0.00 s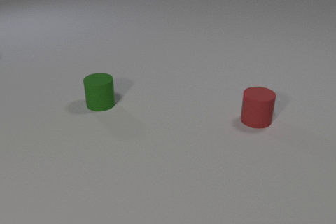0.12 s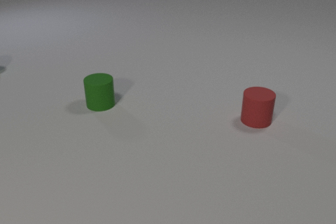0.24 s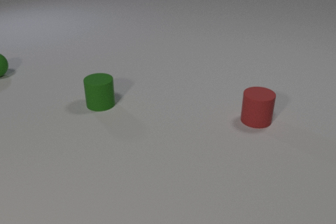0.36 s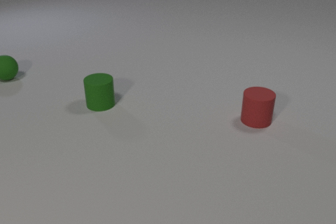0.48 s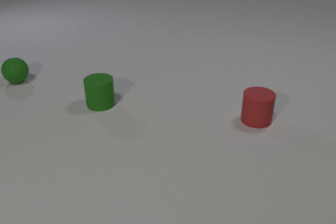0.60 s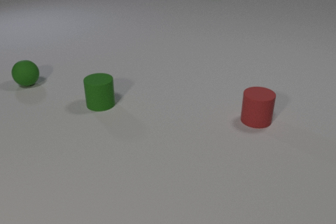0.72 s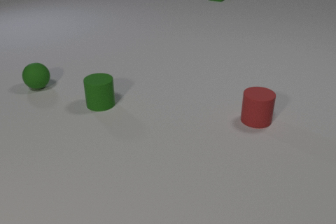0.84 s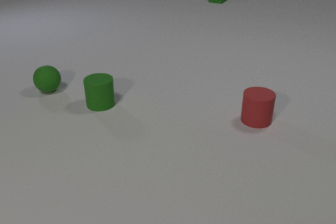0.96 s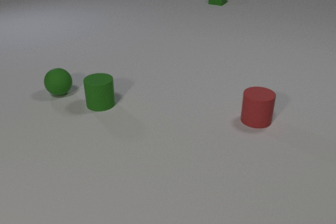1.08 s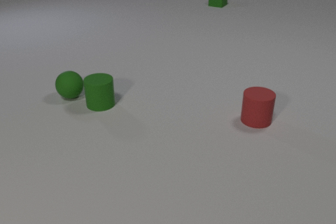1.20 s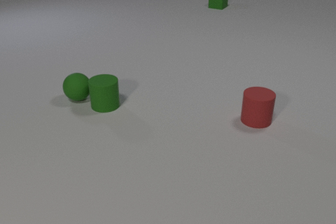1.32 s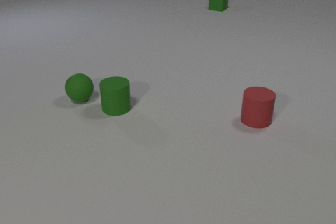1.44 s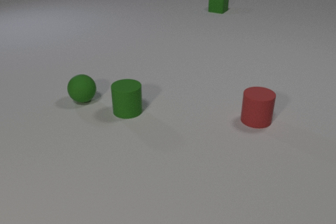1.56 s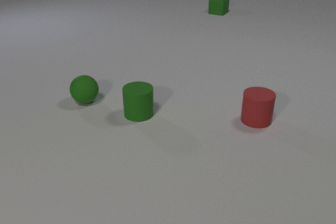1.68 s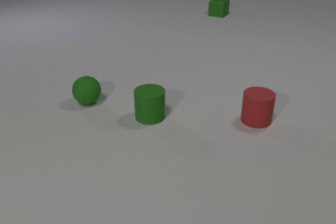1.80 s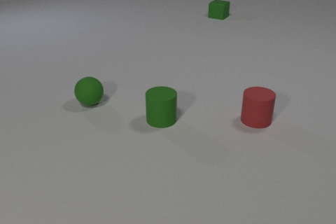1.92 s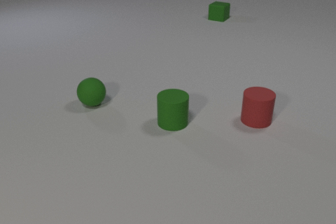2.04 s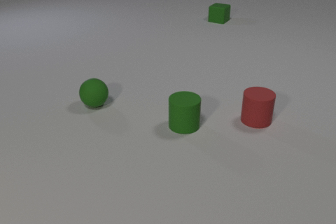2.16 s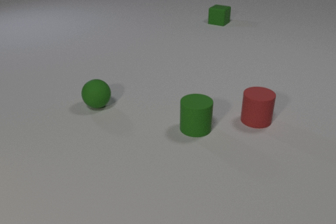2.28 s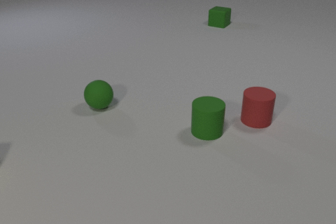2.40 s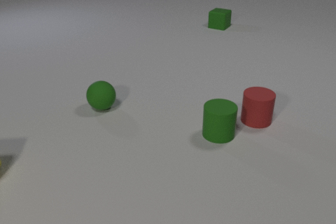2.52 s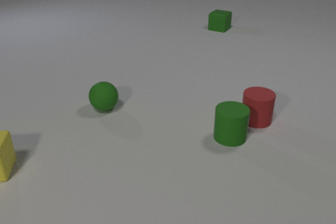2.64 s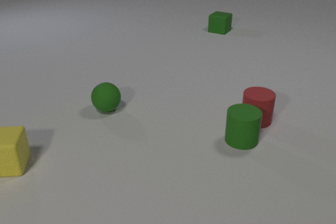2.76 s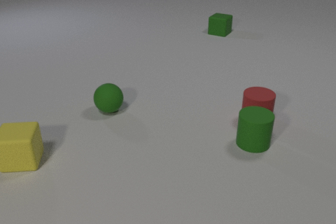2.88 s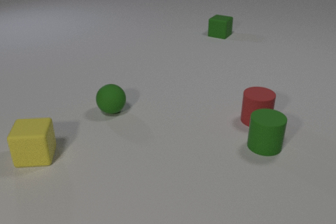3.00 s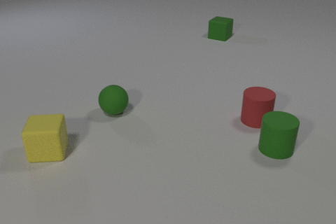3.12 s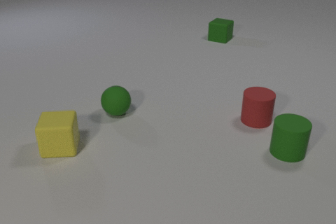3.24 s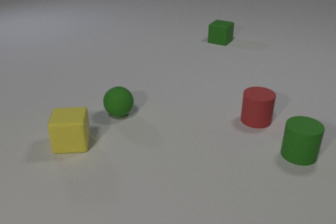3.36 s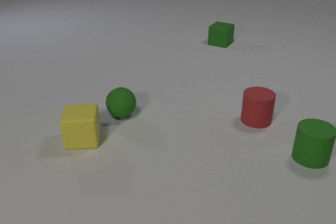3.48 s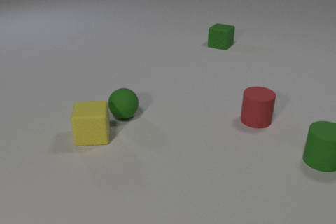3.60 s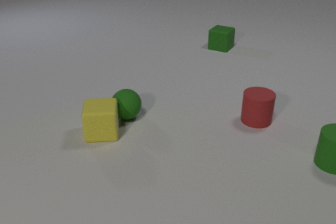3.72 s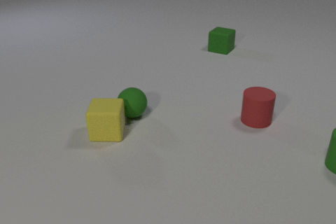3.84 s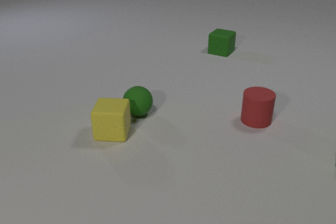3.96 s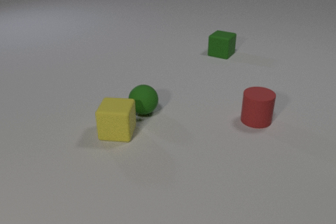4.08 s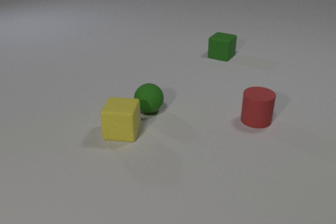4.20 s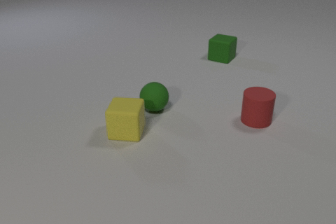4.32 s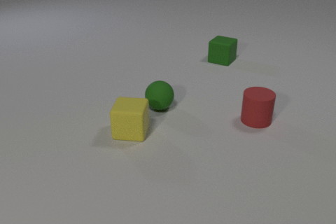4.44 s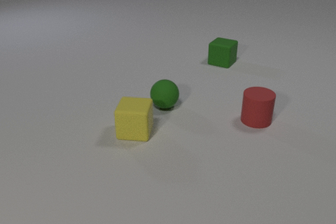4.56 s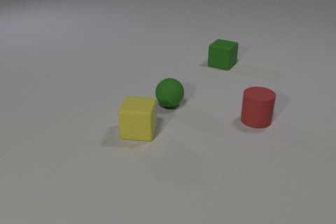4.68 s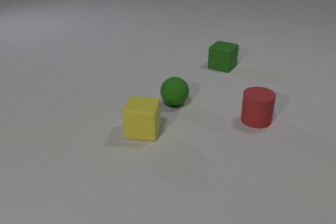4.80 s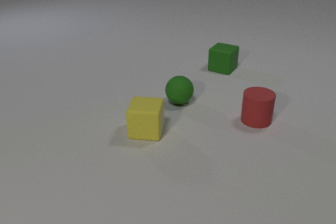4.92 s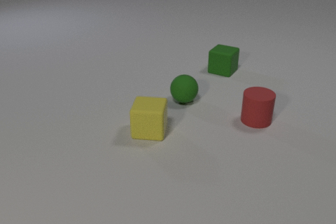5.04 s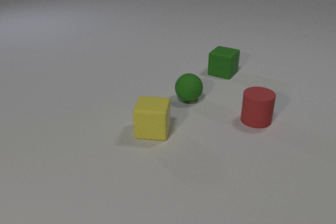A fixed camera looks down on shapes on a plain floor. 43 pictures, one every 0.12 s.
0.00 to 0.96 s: The green rubber sphere comes in at the left edge, rolls toward the camera and to the right. The green rubber cube comes in at the top edge, slides toward the camera.
0.96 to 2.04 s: The green rubber sphere rolls to the right and toward the camera. The green rubber cylinder slides to the right and toward the camera. The green rubber cube slides toward the camera. The green rubber sphere and the green rubber cylinder collide.
2.04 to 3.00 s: The green rubber sphere rolls to the right and toward the camera. The green rubber cylinder slides to the right. The yellow rubber cube comes in at the left edge, slides to the right. The green rubber cube slides toward the camera.
3.00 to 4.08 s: The green rubber sphere rolls to the right. The green rubber cylinder slides to the right, leaves at the right edge. The yellow rubber cube slides to the right. The green rubber cube slides toward the camera. The green rubber sphere and the yellow rubber cube collide.
4.08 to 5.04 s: The green rubber sphere rolls to the right and away from the camera. The yellow rubber cube slides to the right. The green rubber cube slides toward the camera.
What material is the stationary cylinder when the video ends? rubber.
What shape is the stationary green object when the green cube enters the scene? cylinder.
What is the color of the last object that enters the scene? yellow.
